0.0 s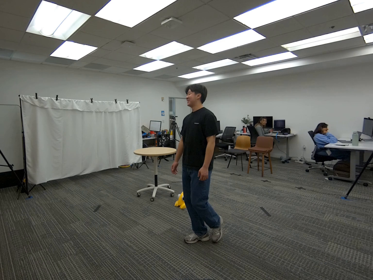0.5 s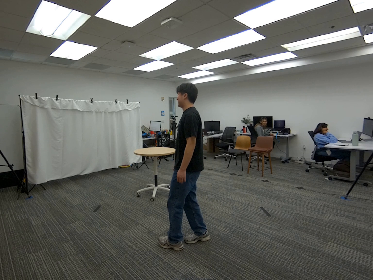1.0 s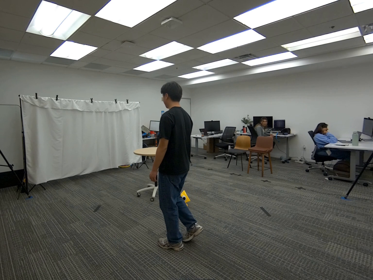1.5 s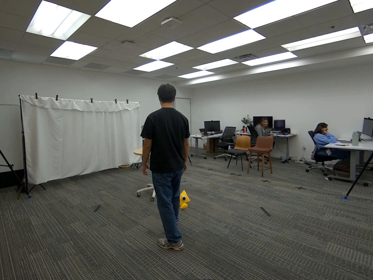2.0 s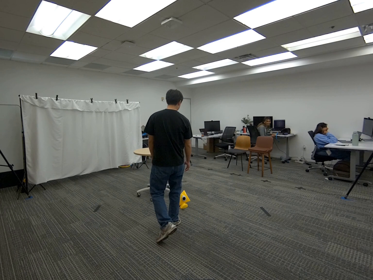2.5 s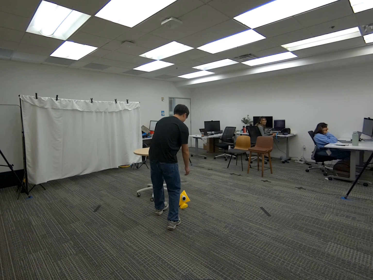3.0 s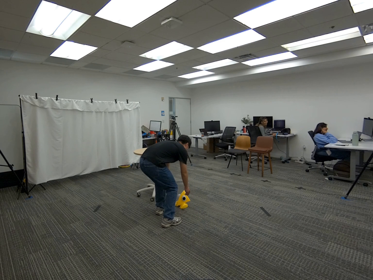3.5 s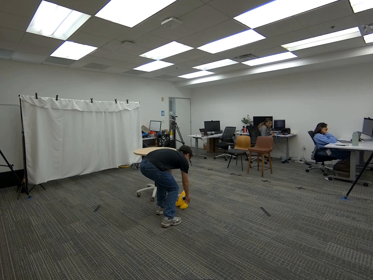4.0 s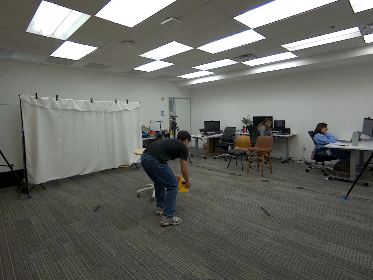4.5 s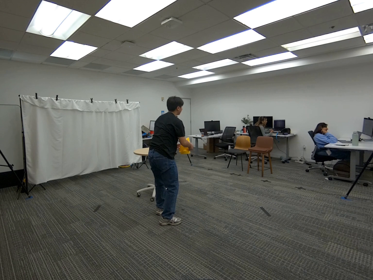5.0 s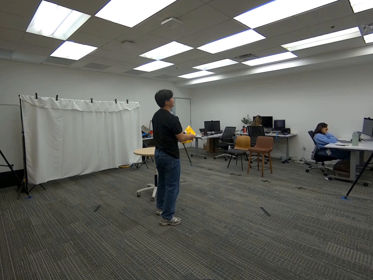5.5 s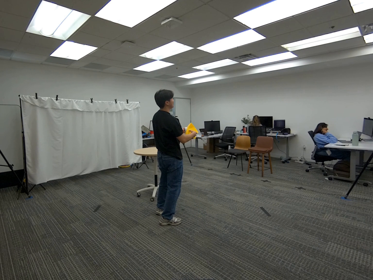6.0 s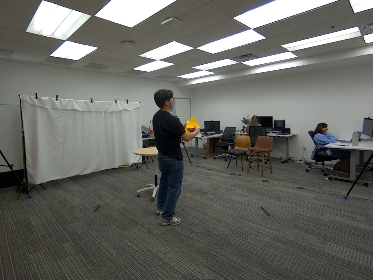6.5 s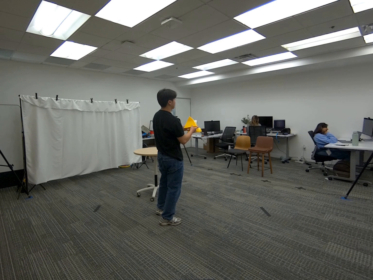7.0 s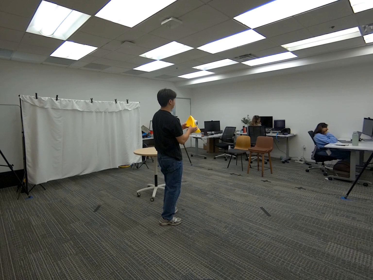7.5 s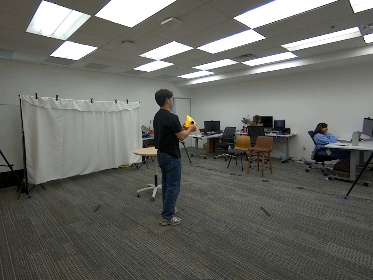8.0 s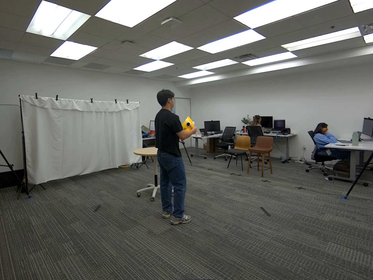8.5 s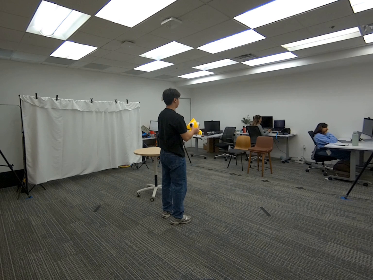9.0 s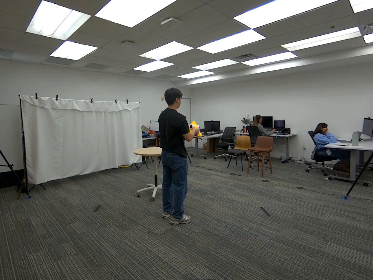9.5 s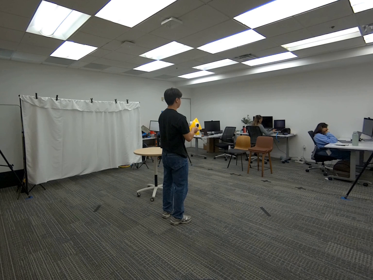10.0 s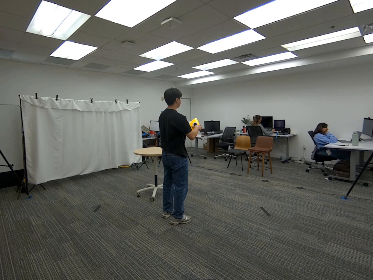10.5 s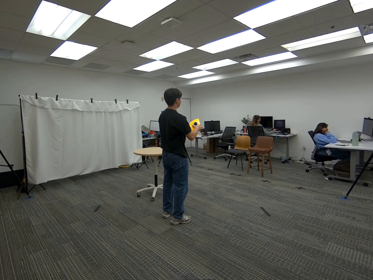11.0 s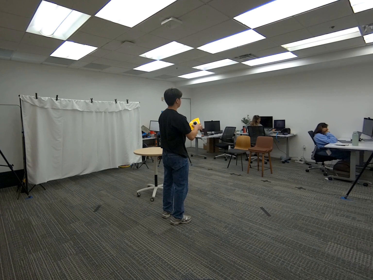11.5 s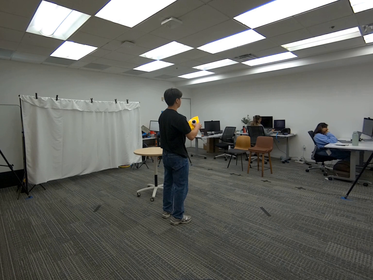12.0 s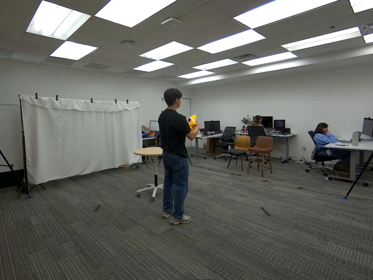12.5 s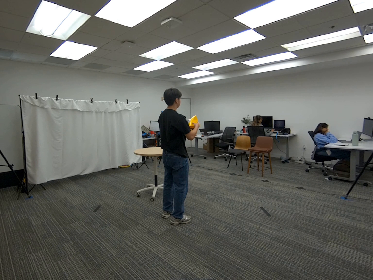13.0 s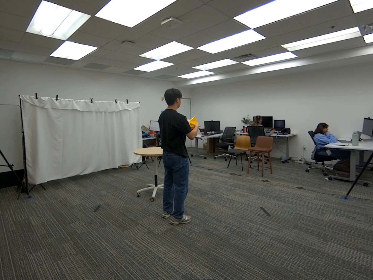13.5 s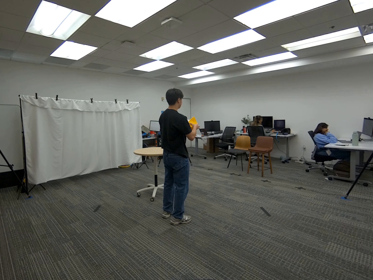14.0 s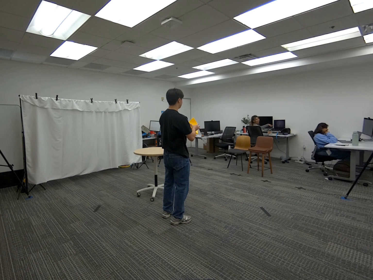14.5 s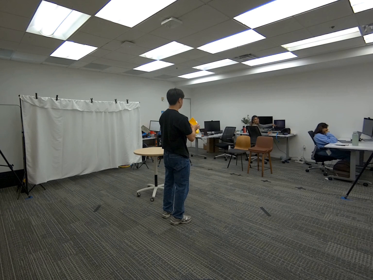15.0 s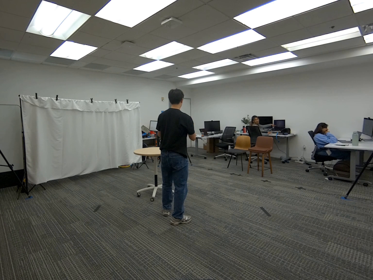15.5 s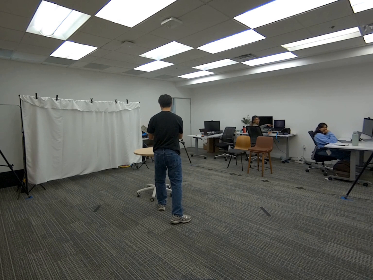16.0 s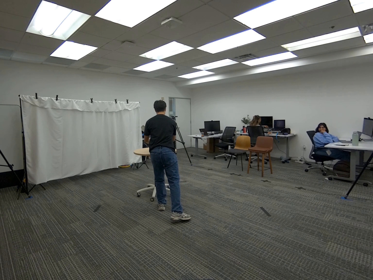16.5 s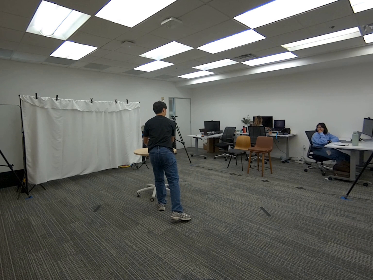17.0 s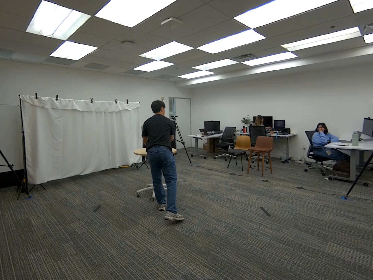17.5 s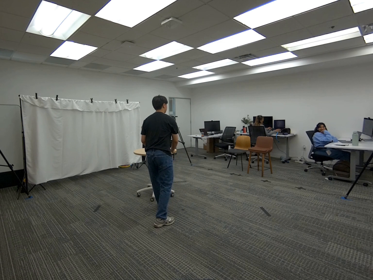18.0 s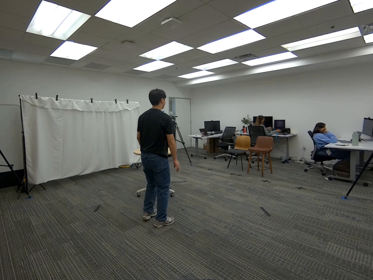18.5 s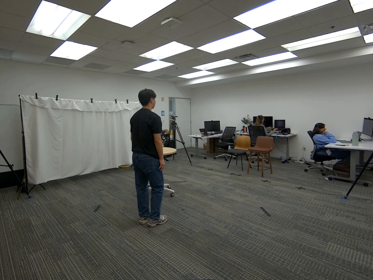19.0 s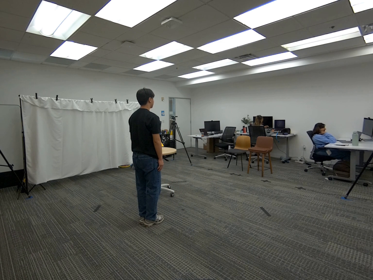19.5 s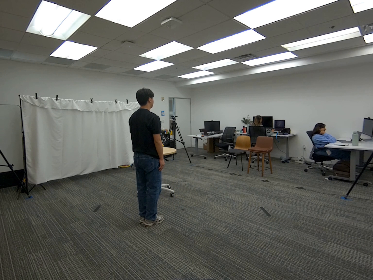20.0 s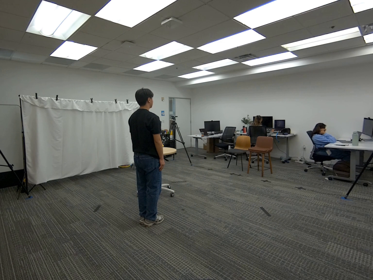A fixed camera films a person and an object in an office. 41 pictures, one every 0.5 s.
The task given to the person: Walk over to the yellow toy on the ground and pick up the yellow toy using both hands. Rotate the toy a few times and place the toy on the round table.
